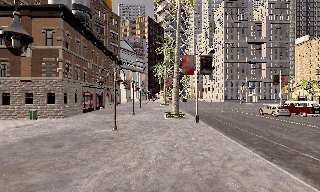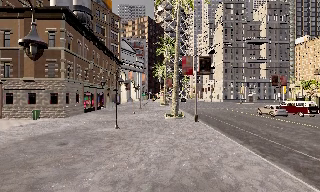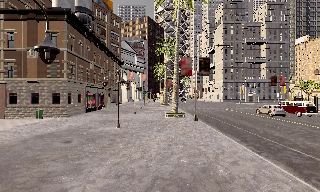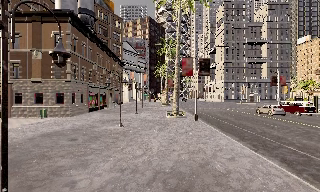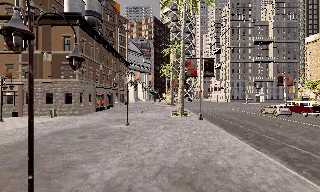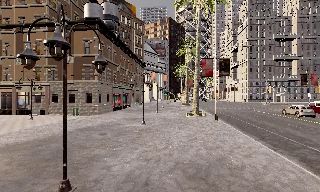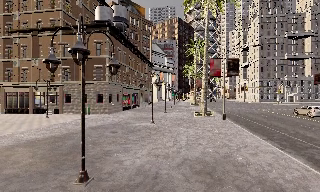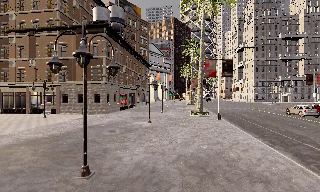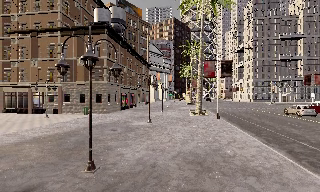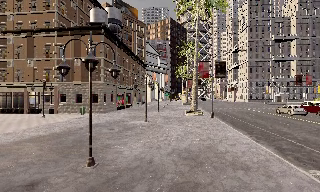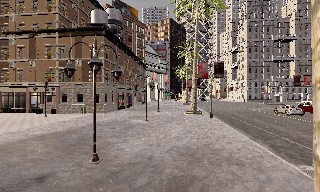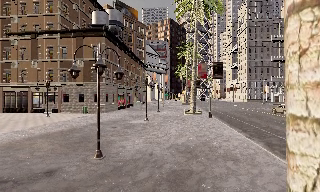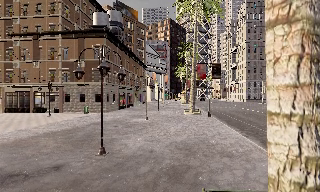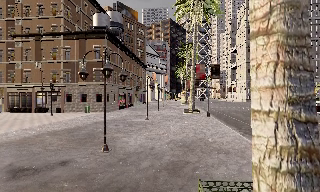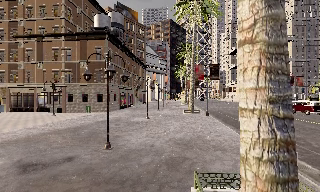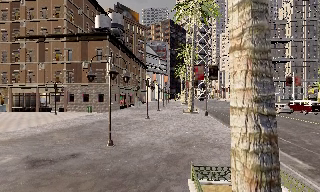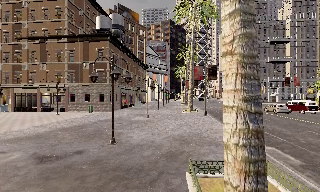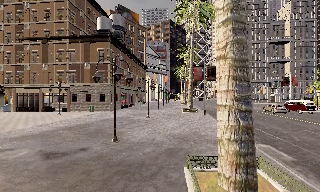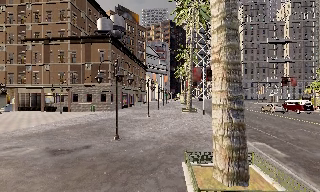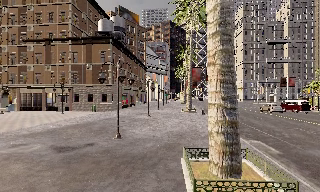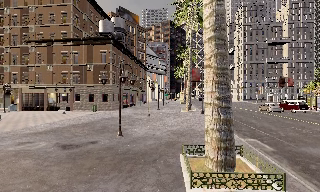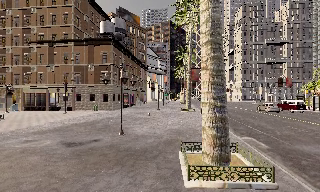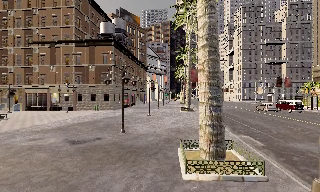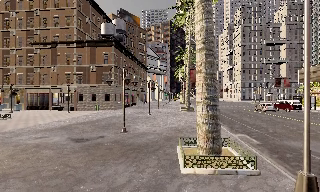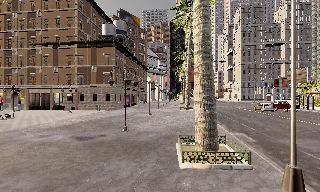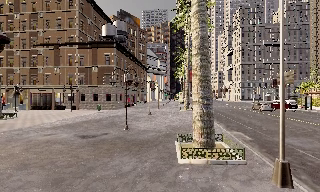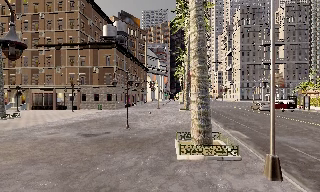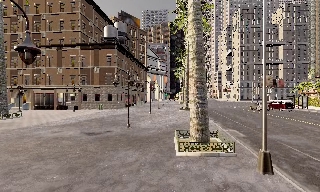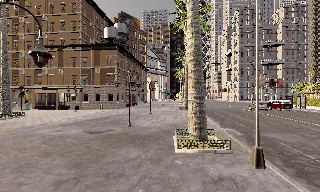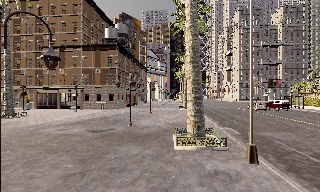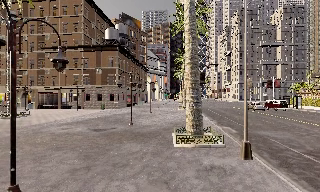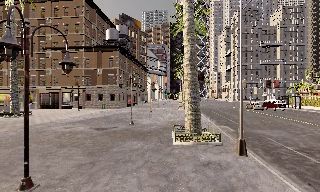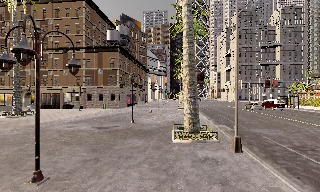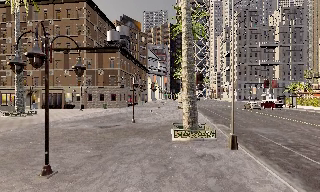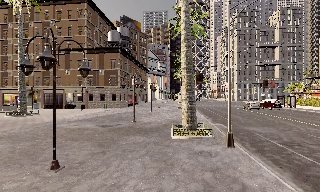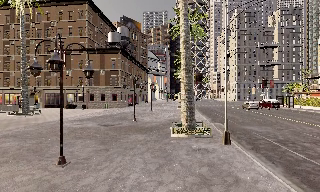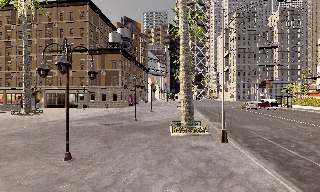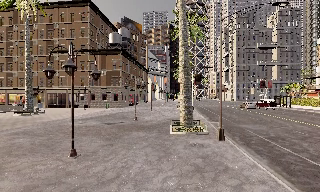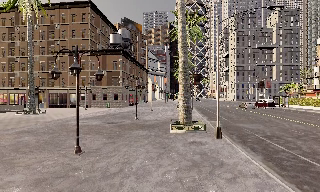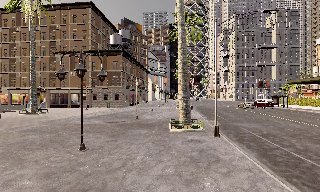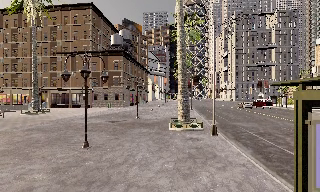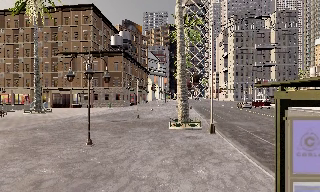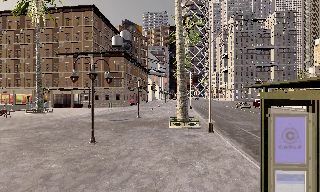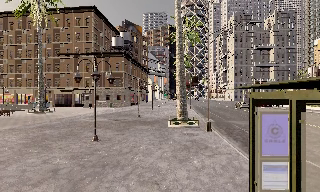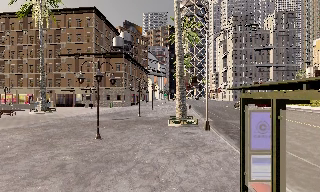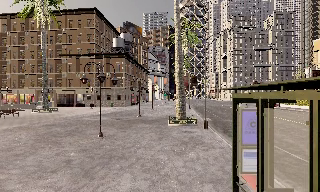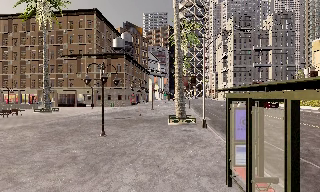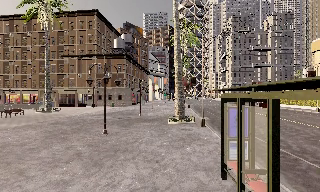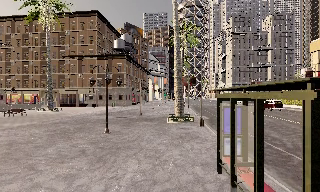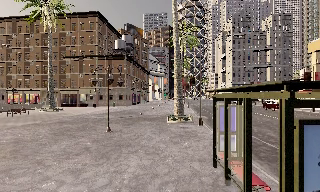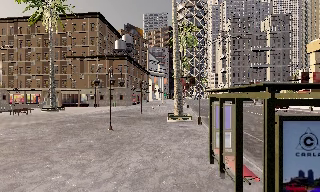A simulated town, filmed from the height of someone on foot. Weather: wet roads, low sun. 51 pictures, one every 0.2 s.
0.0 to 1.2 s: The camera swings to its left by about 10 degrees, and the scene slides to the right. It travels backward, about 2.5 m, so what stands in front gets smaller.
1.2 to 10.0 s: The camera travels backward, about 17 m, so what stands in front gets smaller.
The film runs backward here.
